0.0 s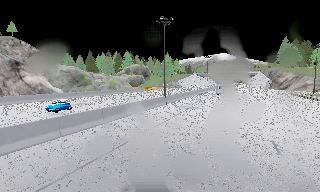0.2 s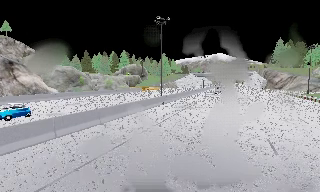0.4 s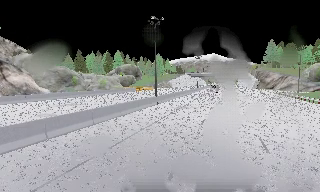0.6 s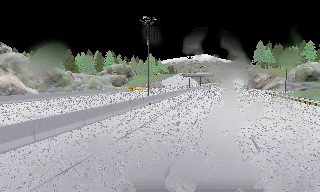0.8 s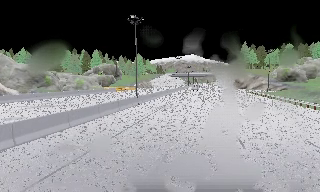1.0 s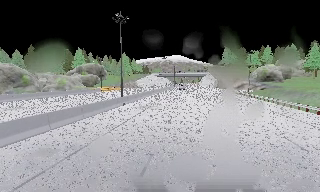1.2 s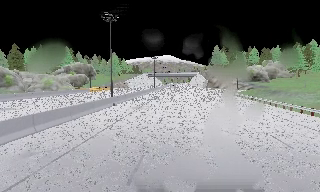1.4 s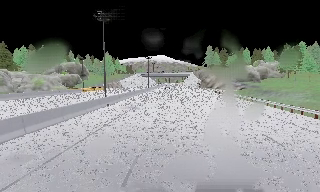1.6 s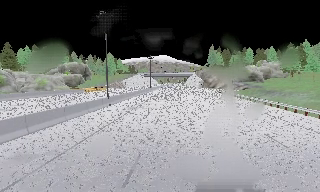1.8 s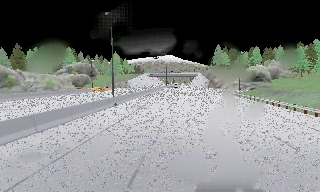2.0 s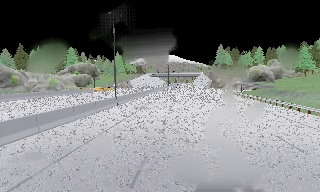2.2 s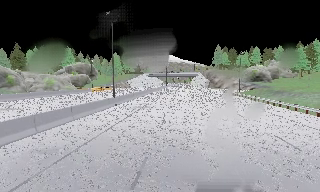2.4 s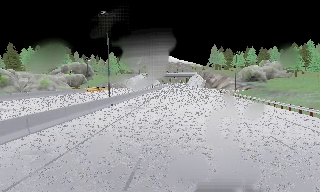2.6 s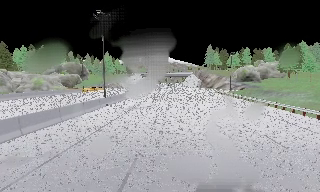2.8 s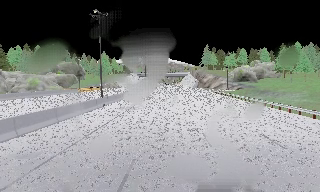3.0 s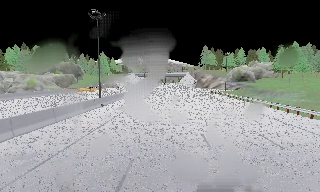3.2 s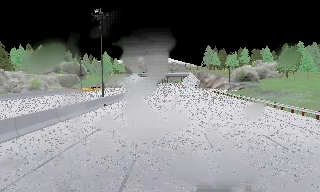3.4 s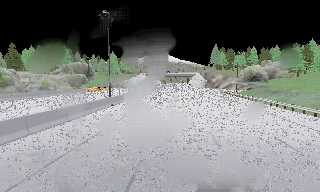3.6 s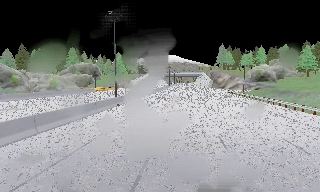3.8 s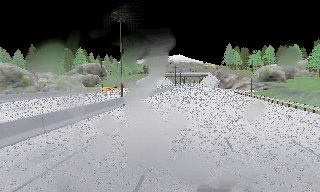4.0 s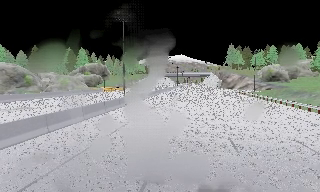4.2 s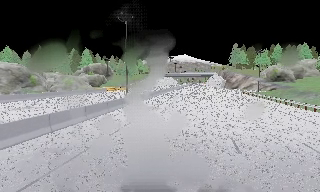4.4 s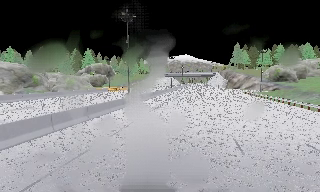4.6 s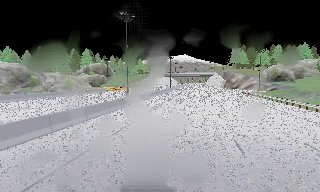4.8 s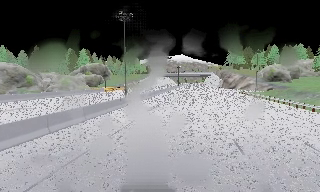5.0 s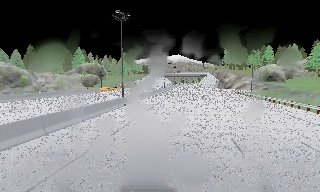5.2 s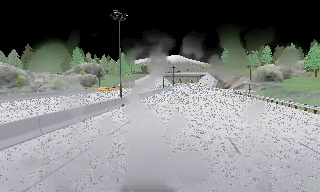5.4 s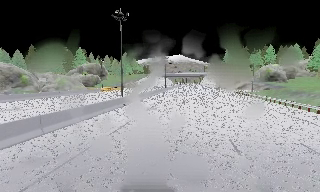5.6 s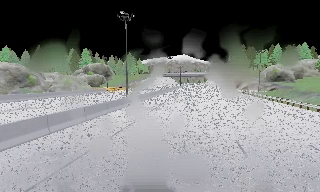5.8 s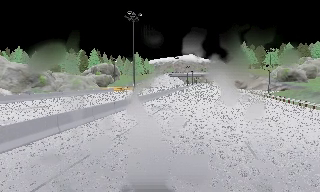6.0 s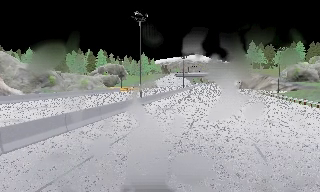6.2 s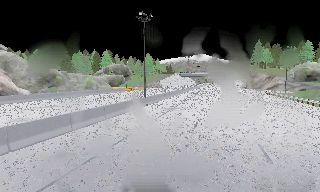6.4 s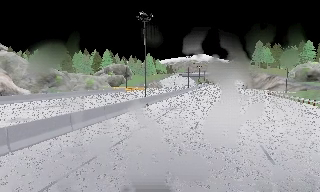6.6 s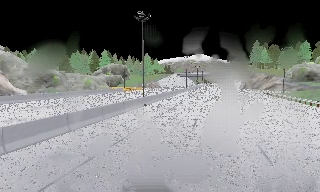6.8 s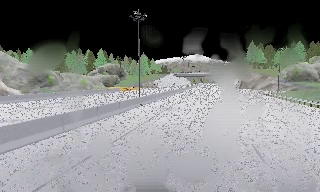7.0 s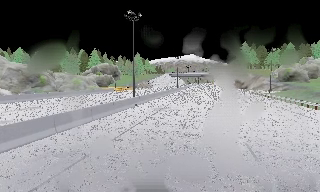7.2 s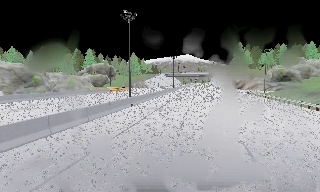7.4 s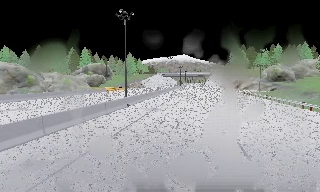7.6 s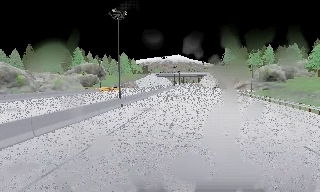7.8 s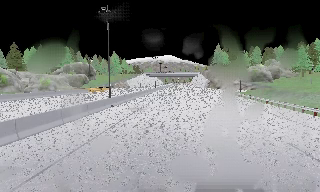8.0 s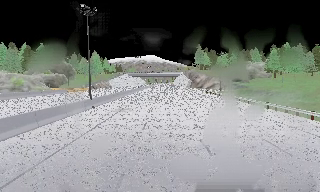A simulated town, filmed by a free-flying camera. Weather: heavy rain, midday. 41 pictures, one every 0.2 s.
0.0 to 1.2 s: The camera swings to its right by about 20 degrees, and the scene slides to the left.
1.2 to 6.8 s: The scene slides to the right, as the camera pans about 10 degrees to its left. It travels forward, about 1 m, so what stands in front looms larger.
6.8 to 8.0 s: The scene slides to the left, as the camera pans about 15 degrees to its right.
The film runs forward here.
